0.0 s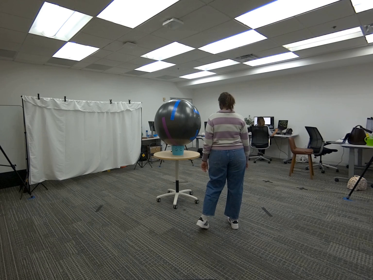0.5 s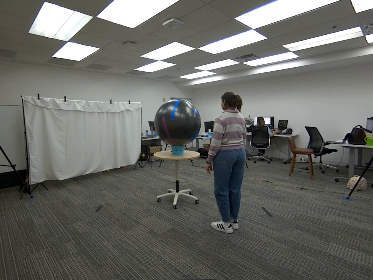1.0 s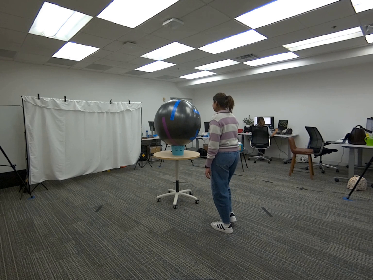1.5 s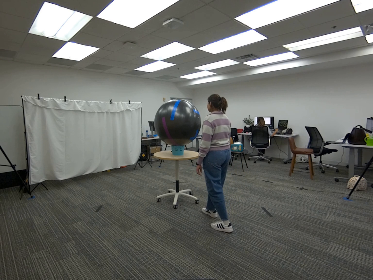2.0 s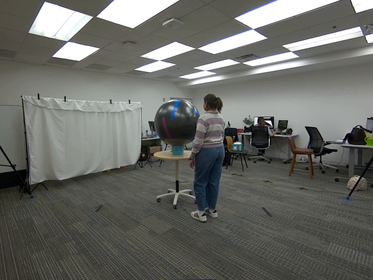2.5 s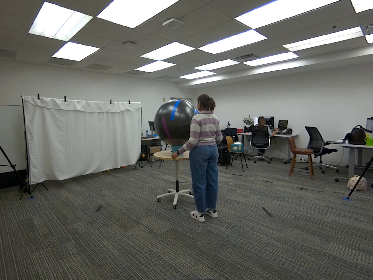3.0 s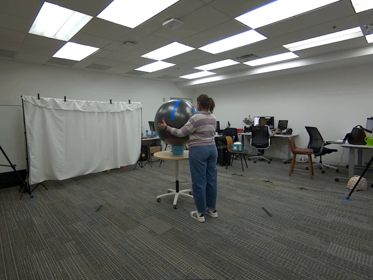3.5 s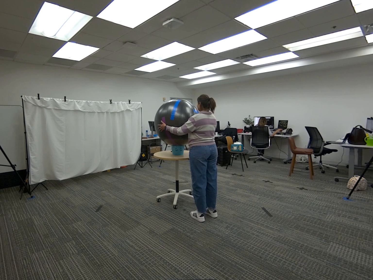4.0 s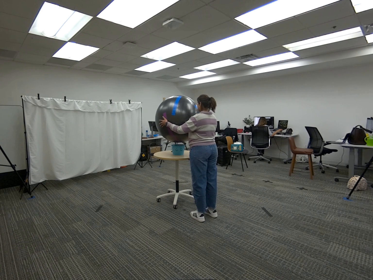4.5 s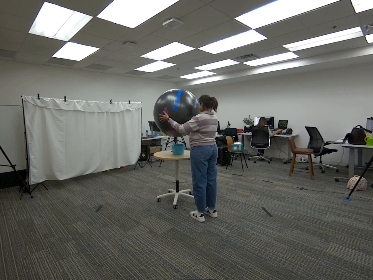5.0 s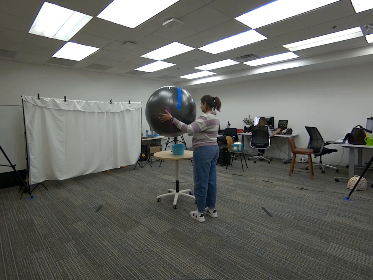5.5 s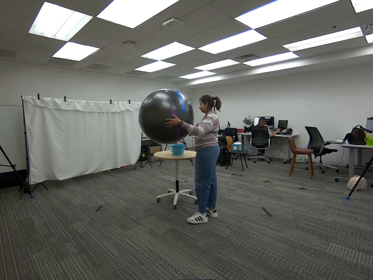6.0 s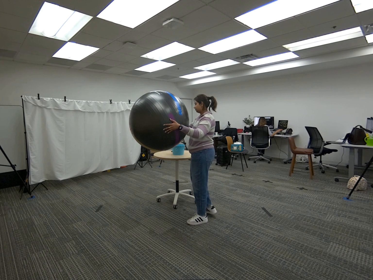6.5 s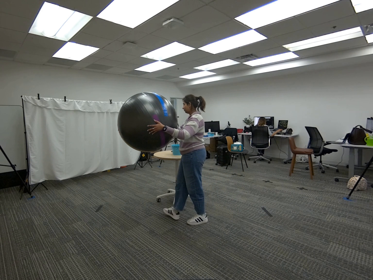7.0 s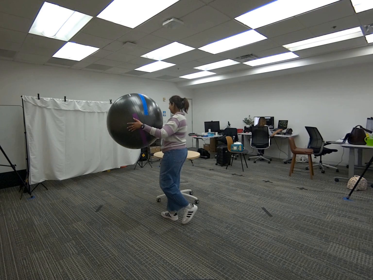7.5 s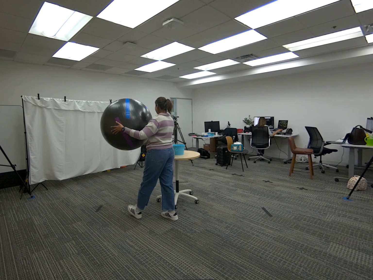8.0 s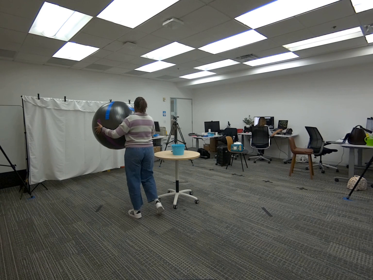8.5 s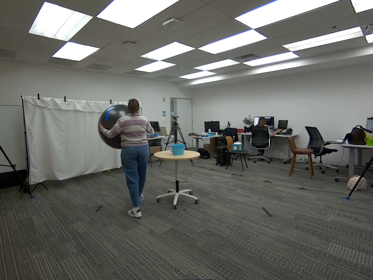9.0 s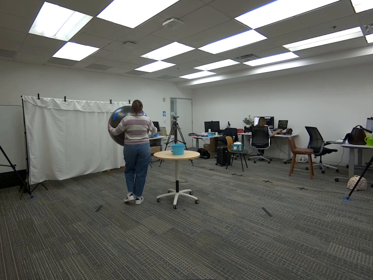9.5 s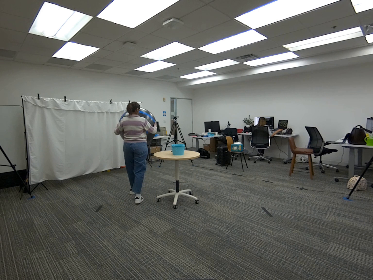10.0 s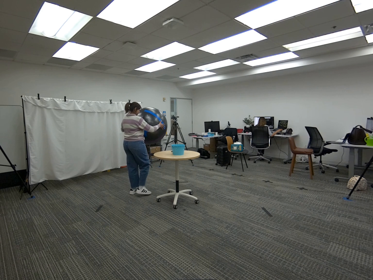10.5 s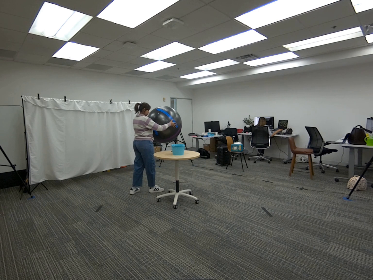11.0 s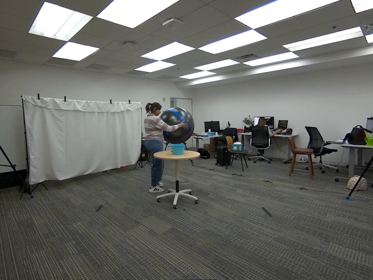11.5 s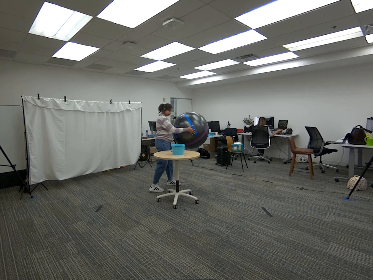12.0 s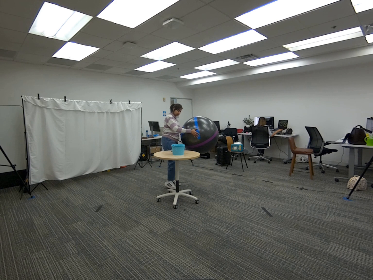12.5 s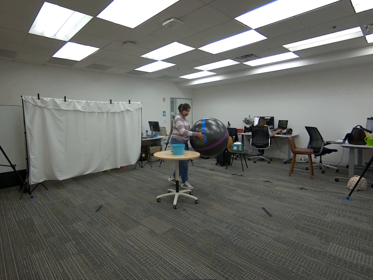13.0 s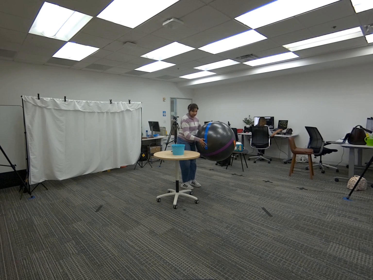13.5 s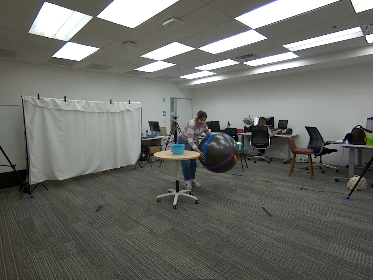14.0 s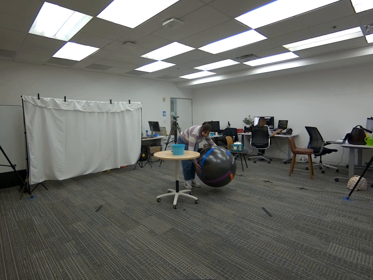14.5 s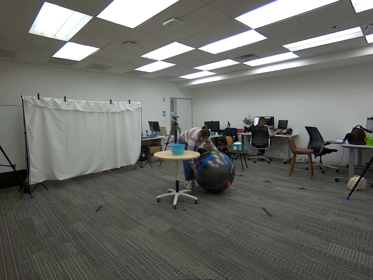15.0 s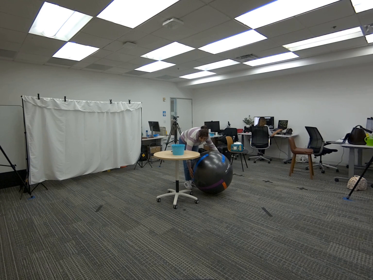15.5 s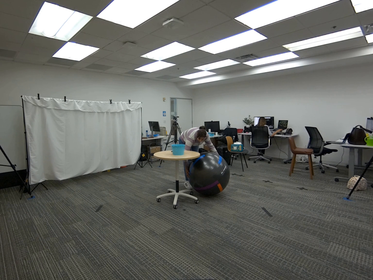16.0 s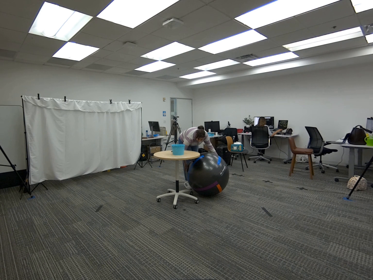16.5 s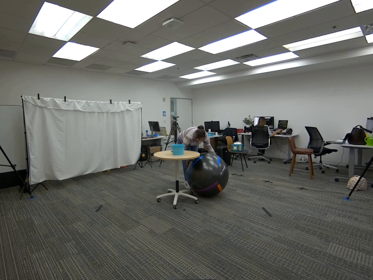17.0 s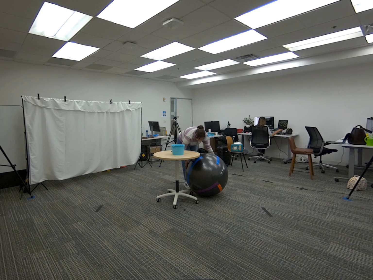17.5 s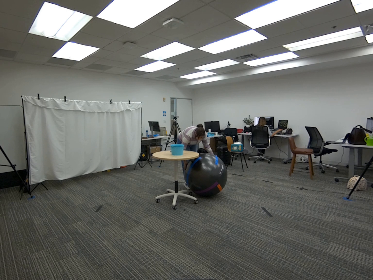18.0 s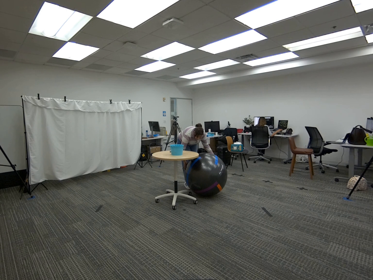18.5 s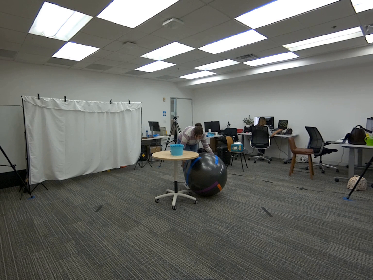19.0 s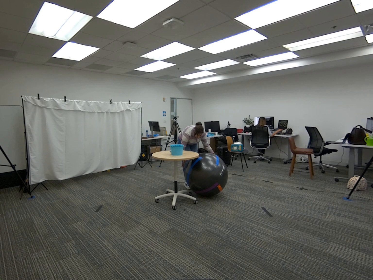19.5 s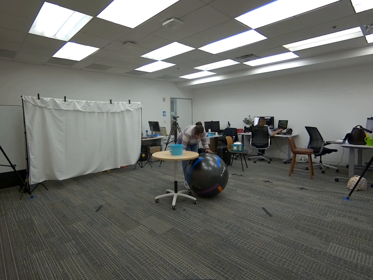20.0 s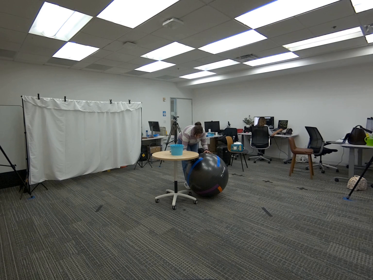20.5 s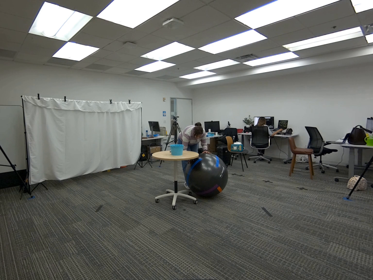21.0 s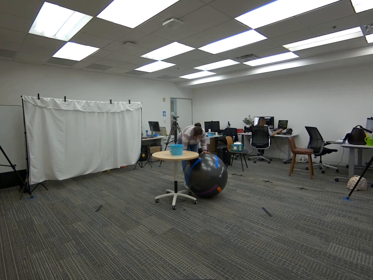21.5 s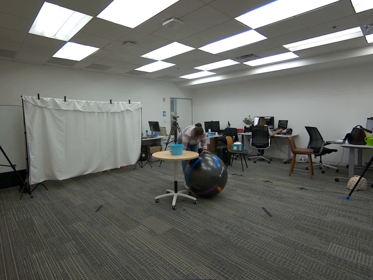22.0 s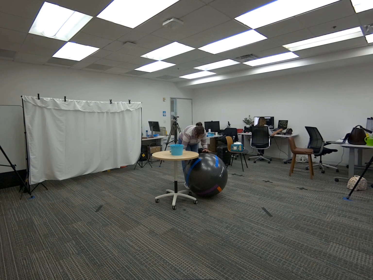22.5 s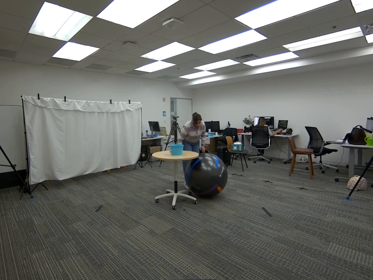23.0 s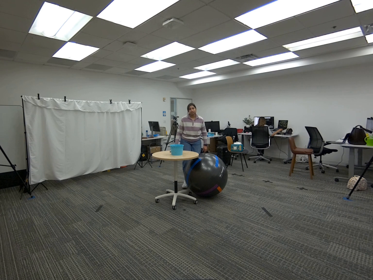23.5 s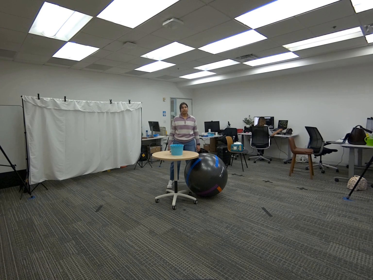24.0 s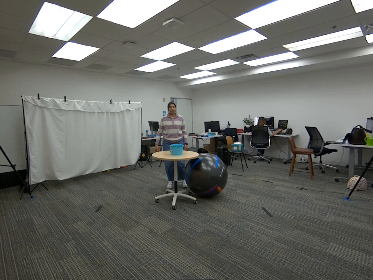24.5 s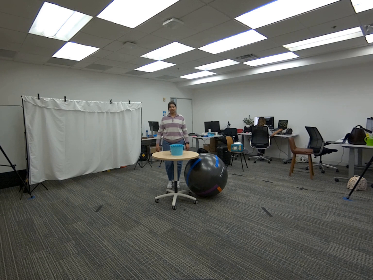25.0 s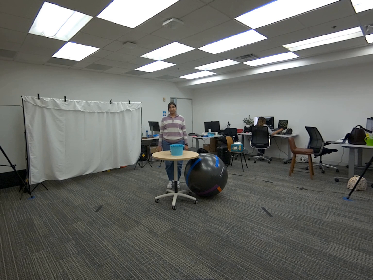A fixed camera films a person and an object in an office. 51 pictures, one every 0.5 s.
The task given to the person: Walk over to the yoga ball on the round table sitting on the blue basket and place on the ground.
